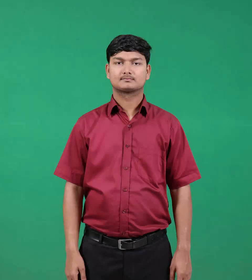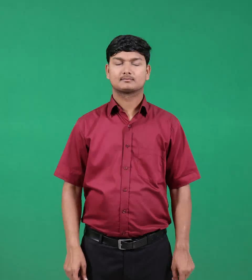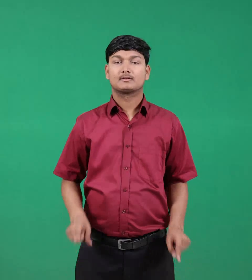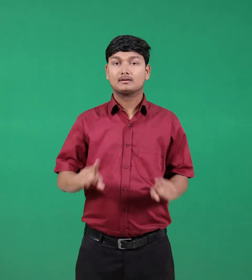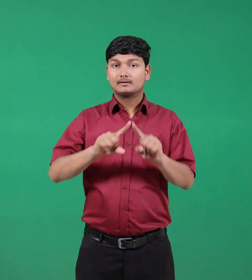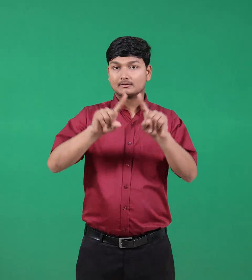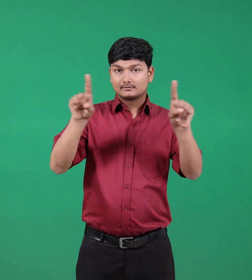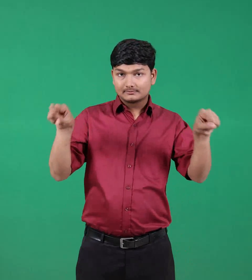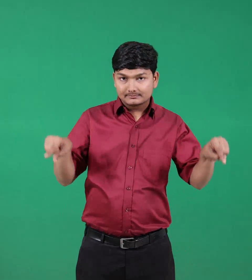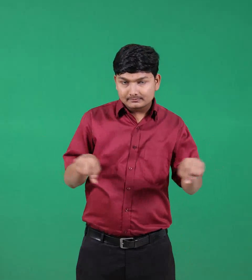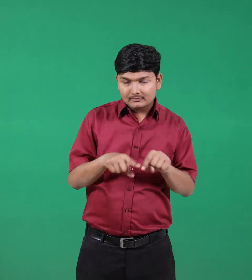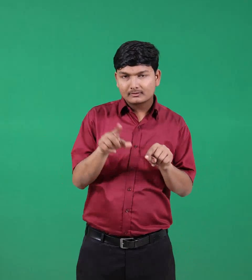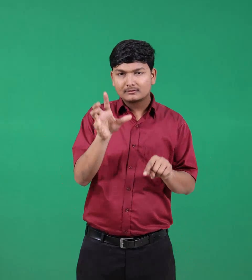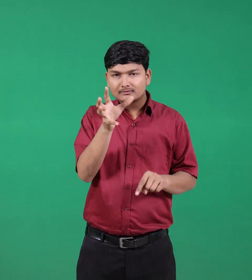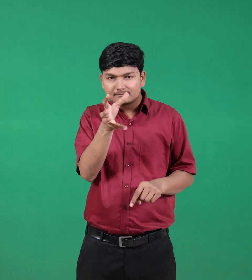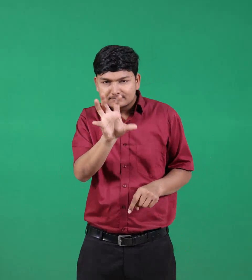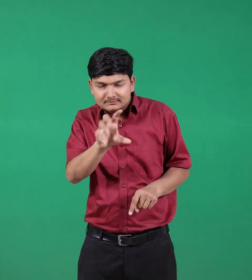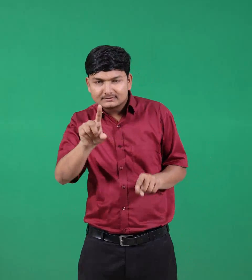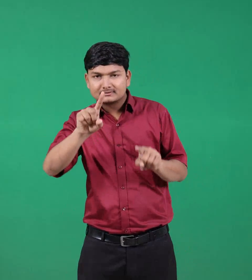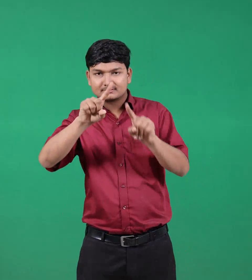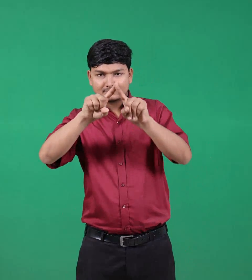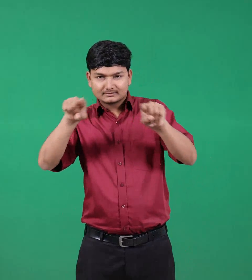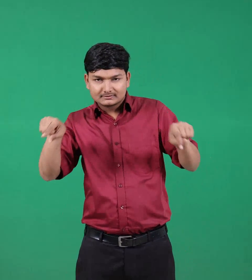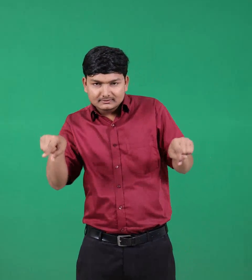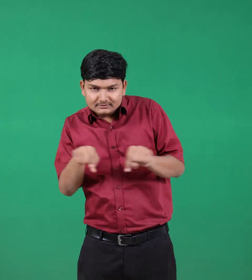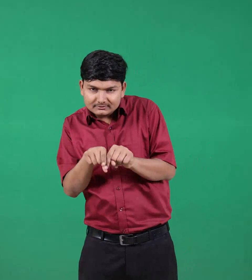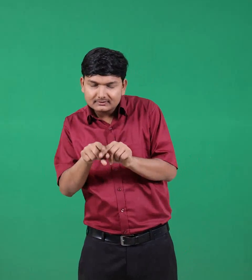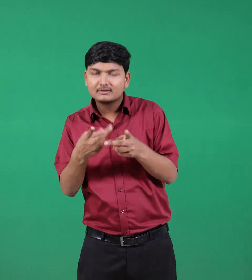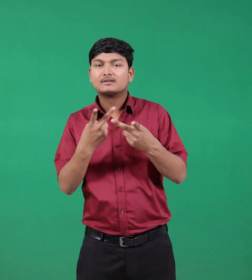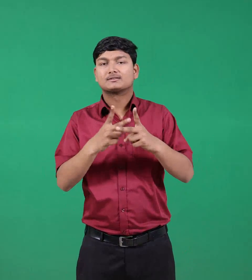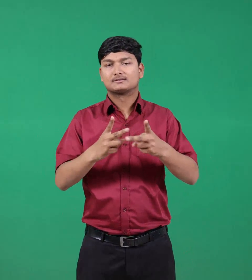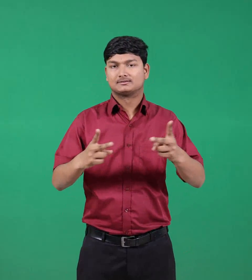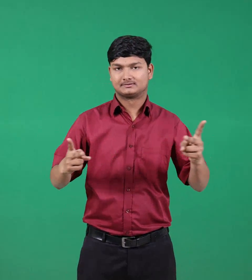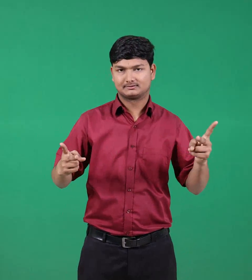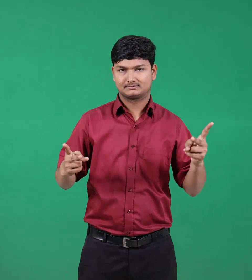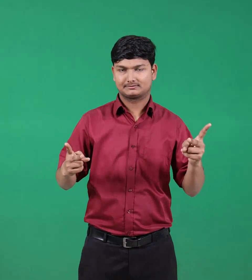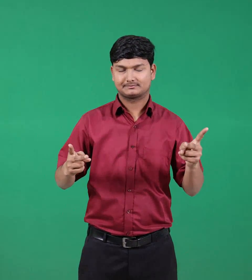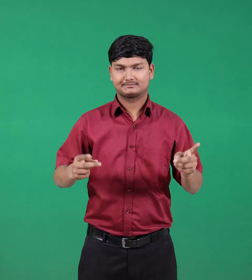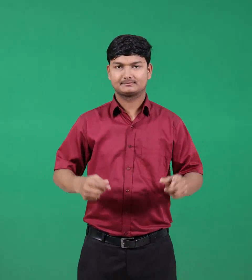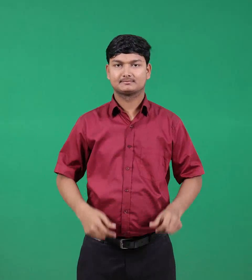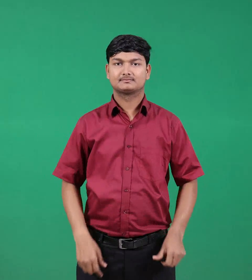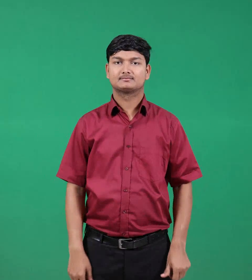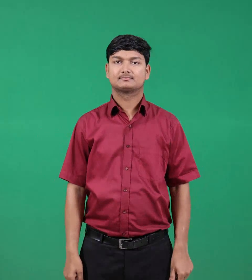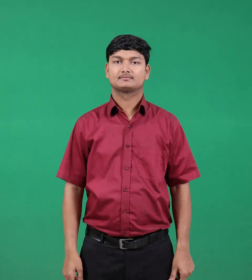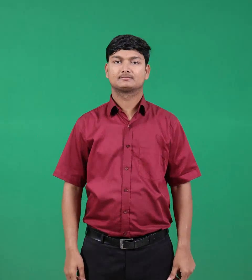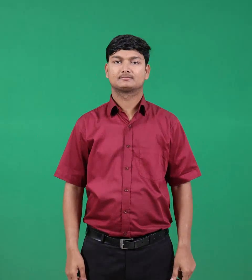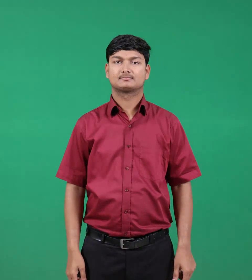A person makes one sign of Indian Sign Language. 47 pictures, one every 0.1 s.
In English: shape
